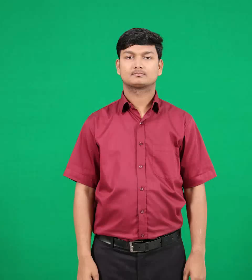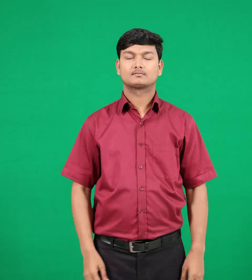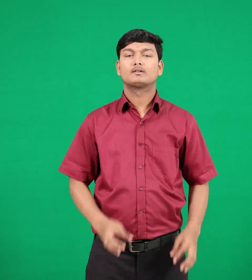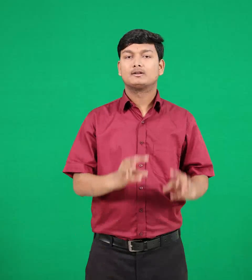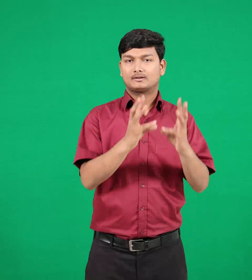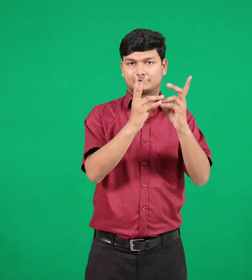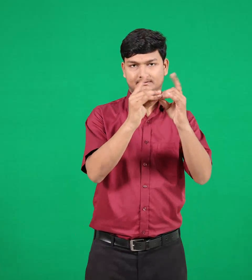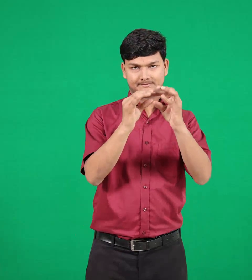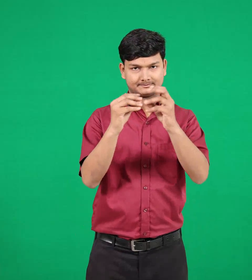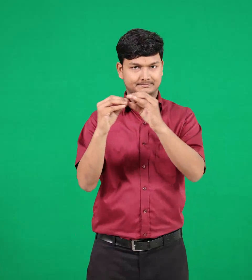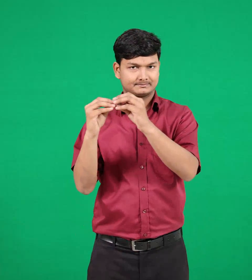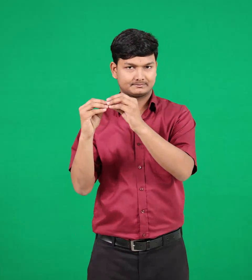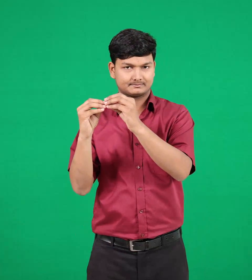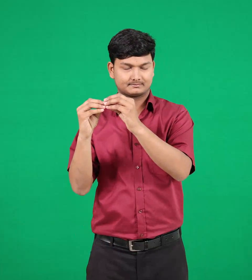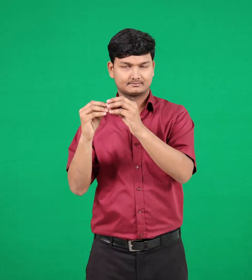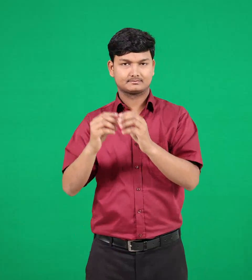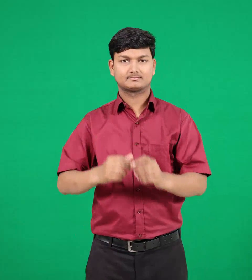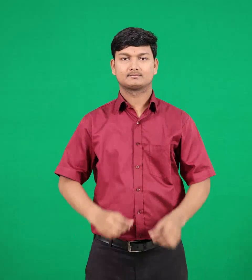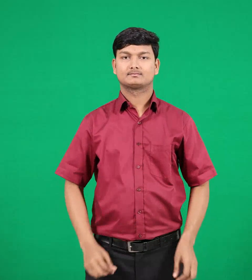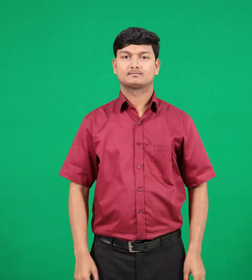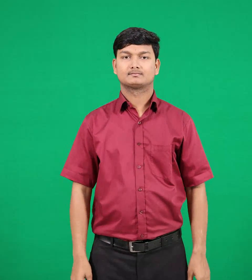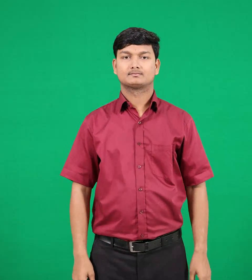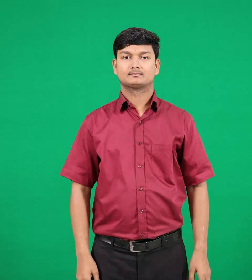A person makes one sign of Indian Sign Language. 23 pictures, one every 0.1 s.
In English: spell
